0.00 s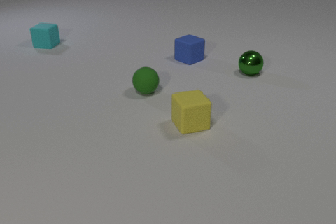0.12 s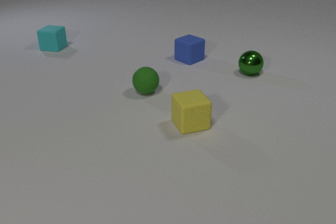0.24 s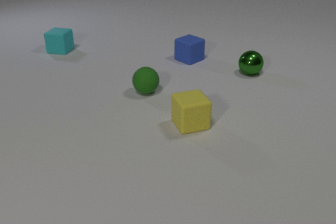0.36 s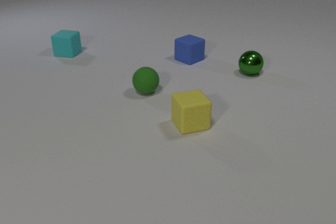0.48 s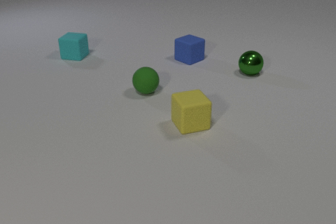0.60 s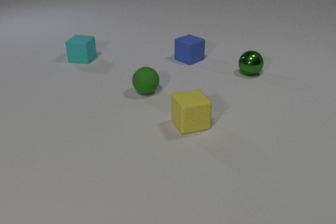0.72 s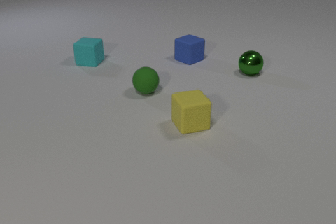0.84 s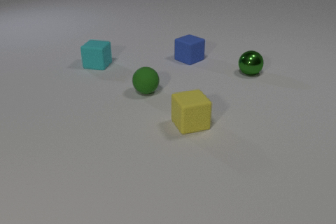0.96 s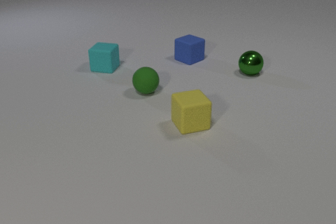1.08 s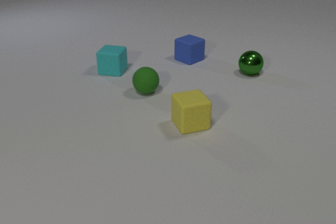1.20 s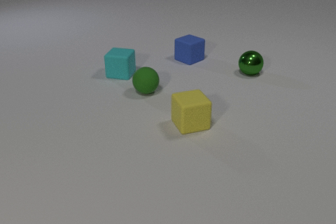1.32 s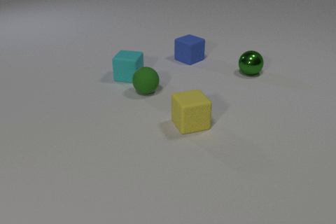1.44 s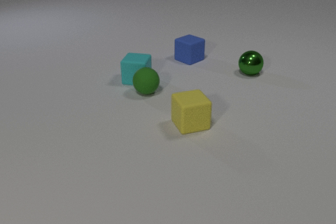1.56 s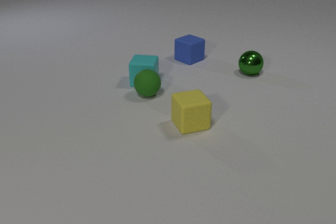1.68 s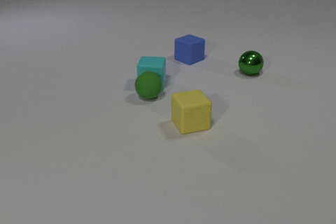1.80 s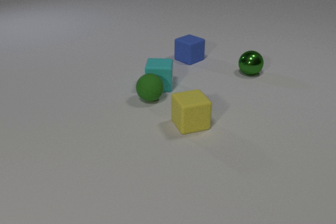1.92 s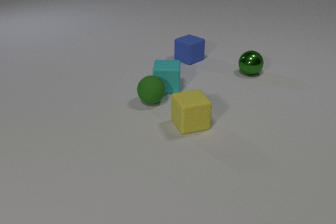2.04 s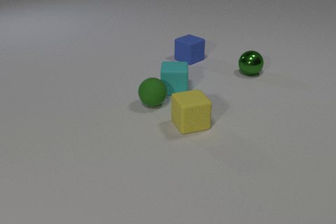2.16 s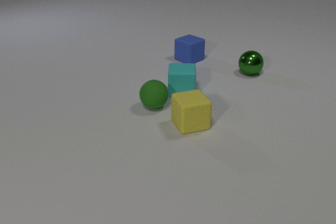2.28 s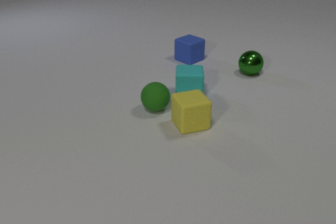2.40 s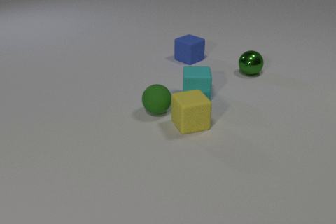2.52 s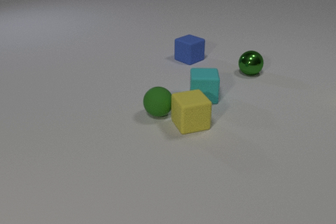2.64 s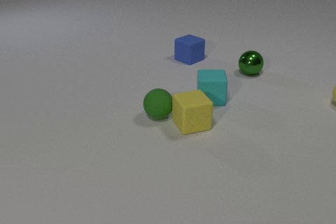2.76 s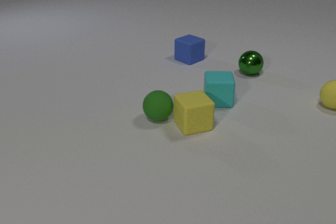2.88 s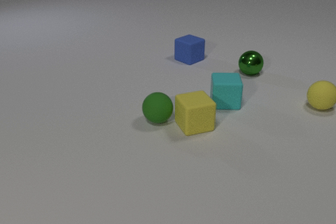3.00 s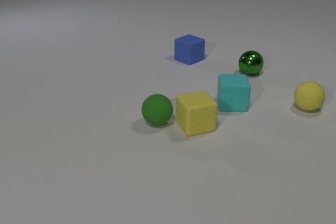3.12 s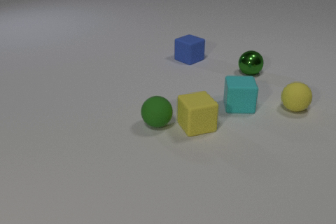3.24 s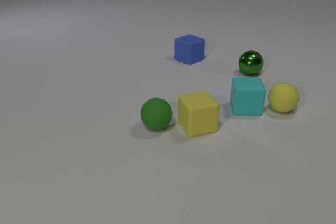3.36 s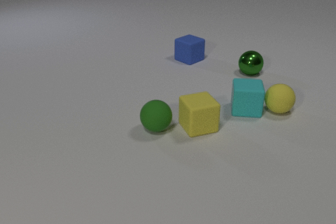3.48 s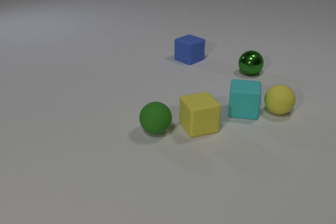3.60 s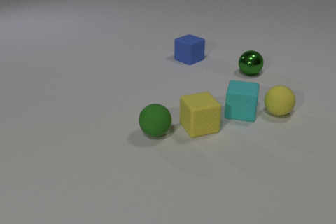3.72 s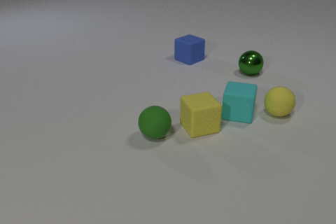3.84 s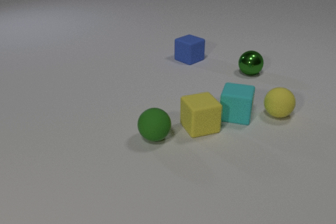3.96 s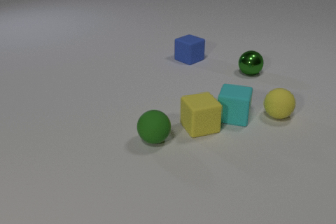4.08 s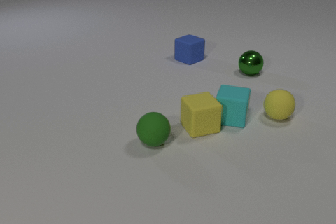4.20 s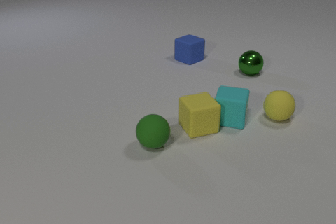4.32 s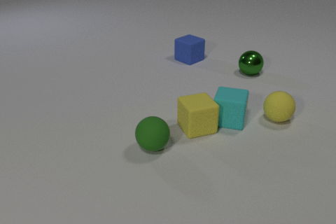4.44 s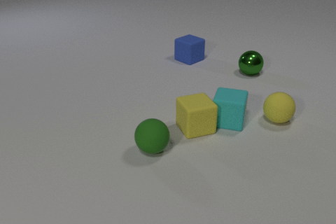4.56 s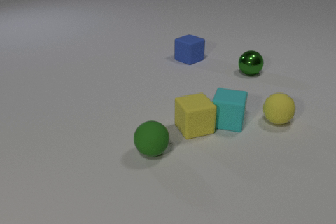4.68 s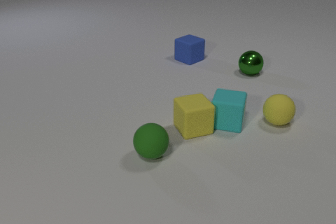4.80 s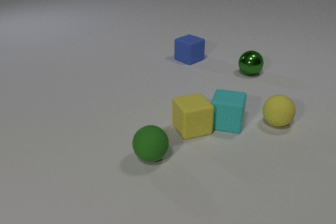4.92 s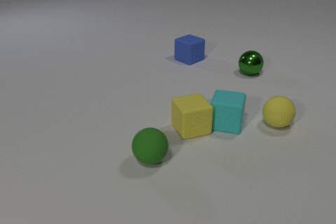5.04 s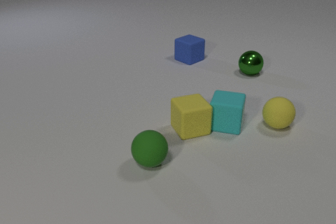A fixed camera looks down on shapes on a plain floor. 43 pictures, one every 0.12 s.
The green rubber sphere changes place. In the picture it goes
toward the camera.
0.00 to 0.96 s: The cyan rubber cube slides toward the camera and to the right.
0.96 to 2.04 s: The cyan rubber cube slides to the right and toward the camera. The green rubber sphere rolls toward the camera. The cyan rubber cube and the green rubber sphere collide.
2.04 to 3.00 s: The cyan rubber cube slides to the right and toward the camera. The green rubber sphere rolls toward the camera. The yellow rubber sphere comes in at the right edge, rolls to the left and toward the camera. The green rubber sphere and the yellow rubber cube collide.
3.00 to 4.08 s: The cyan rubber cube slides toward the camera. The green rubber sphere rolls toward the camera. The yellow rubber sphere rolls toward the camera and to the left. The cyan rubber cube and the yellow rubber sphere collide. The cyan rubber cube and the yellow rubber cube collide.
4.08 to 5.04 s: The cyan rubber cube slides toward the camera. The green rubber sphere rolls toward the camera. The yellow rubber sphere rolls toward the camera. The yellow rubber cube slides to the left.
How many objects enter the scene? 1.
What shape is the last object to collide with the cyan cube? cube.
Are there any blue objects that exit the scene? no.
